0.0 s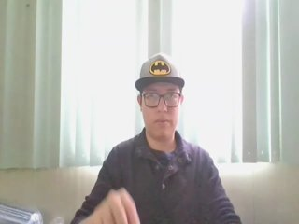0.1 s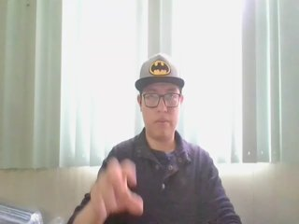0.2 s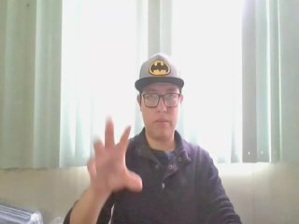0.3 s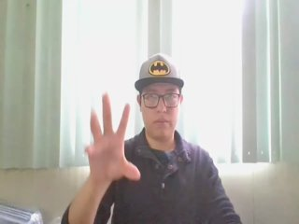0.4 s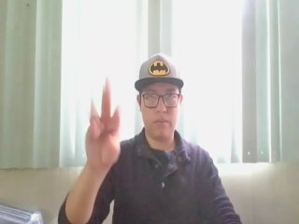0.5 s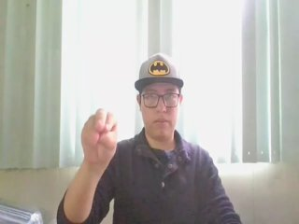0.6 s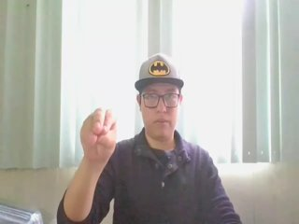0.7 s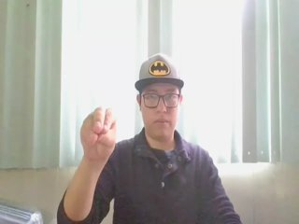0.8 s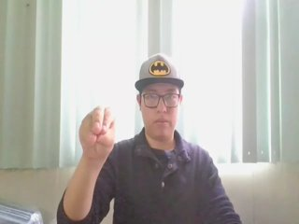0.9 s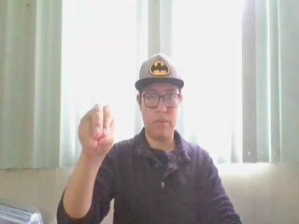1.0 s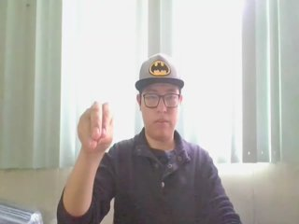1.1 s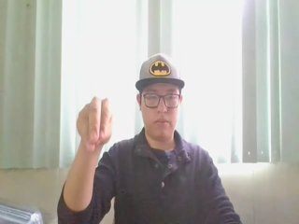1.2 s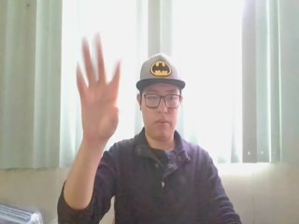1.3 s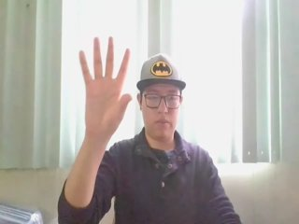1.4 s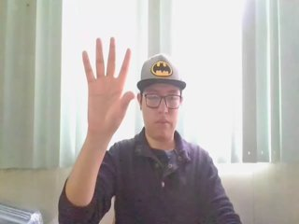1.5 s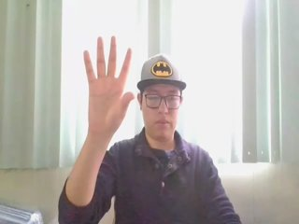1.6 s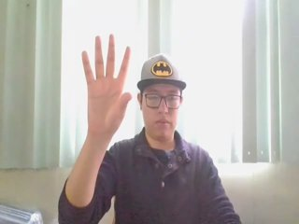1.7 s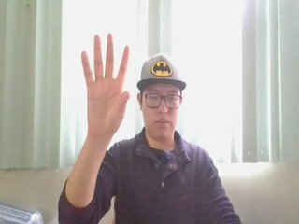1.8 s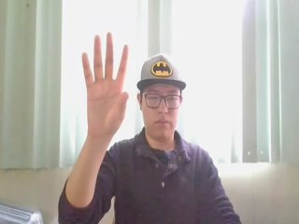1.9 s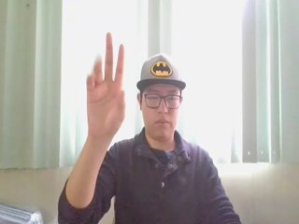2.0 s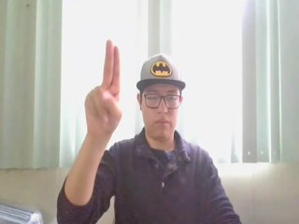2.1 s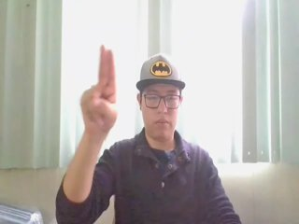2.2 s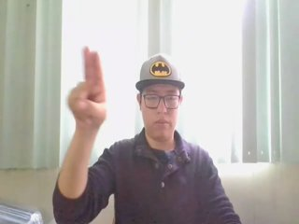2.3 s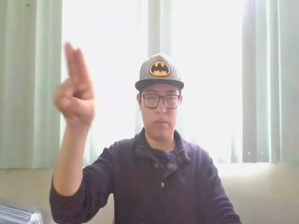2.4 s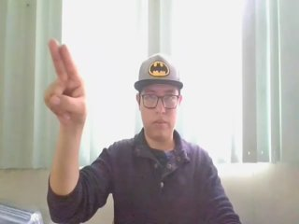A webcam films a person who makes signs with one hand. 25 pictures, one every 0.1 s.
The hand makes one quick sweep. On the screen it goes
upward.
0.3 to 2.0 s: On the screen the hand sweeps upward. The name of the sign: Throw up.
2.1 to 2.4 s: Pointing with two fingers.
